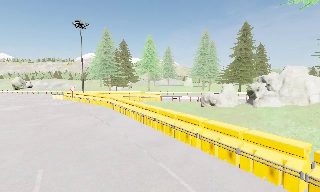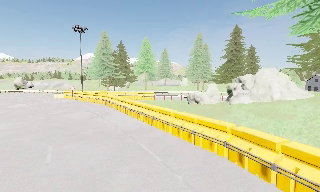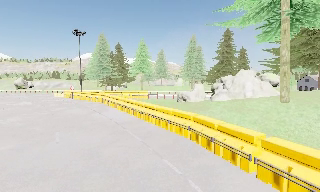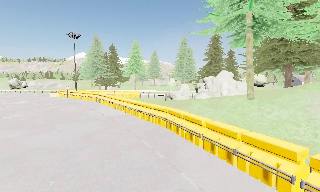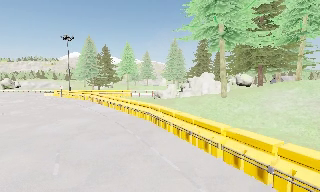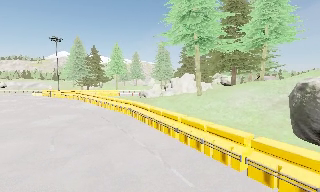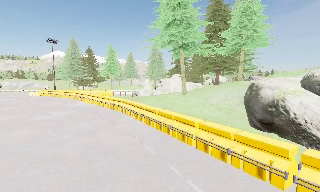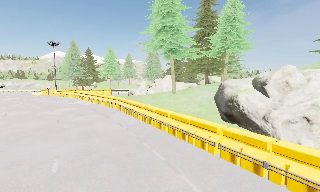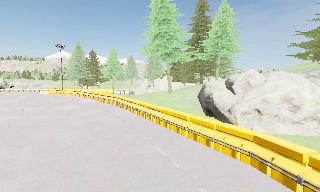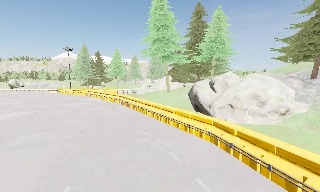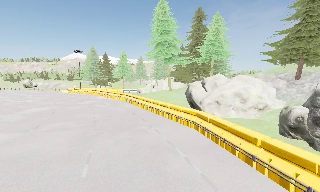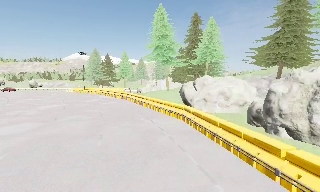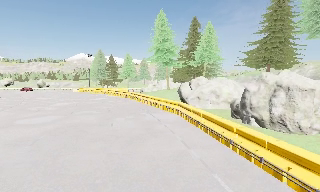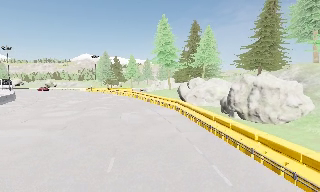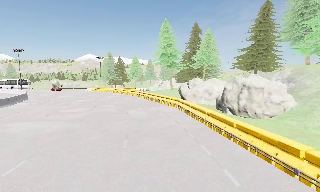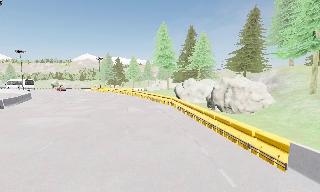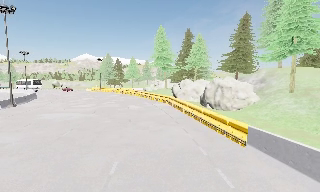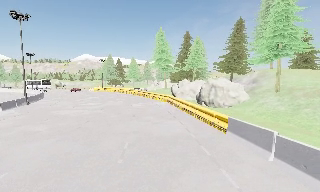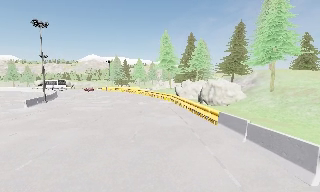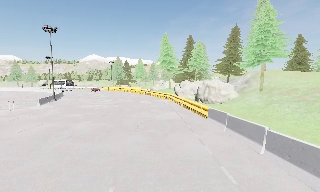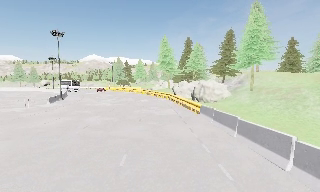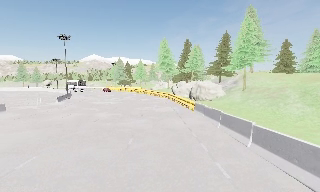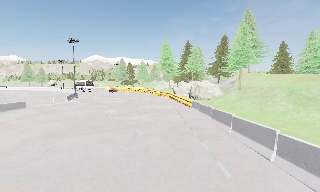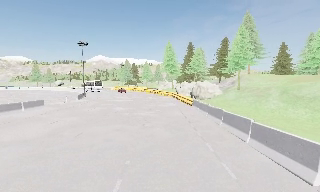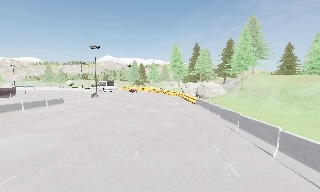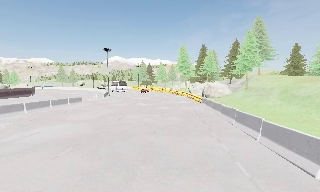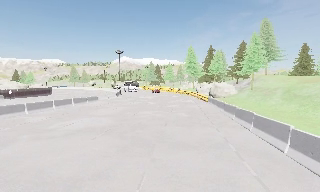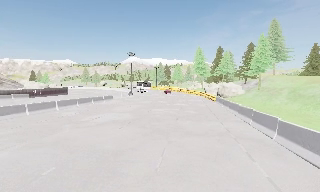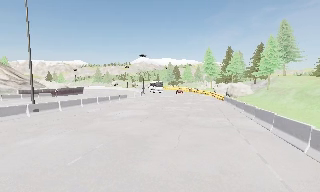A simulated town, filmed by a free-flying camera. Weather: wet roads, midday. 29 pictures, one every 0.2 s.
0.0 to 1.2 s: The camera travels backward and to its right, about 13 m, so what stands in front gets smaller.
1.2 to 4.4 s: The camera travels backward, about 35 m, so what stands in front gets smaller.
4.4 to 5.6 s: The camera pans to its left, which is counterclockwise from overhead, by about 15 degrees. It travels backward, about 13 m, so what stands in front gets smaller.
The film runs backward here.
